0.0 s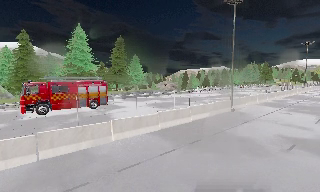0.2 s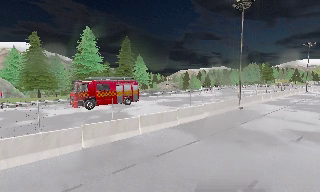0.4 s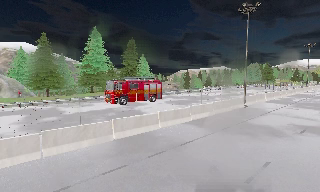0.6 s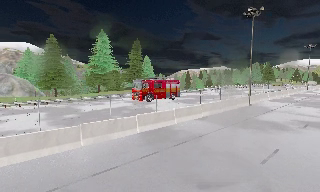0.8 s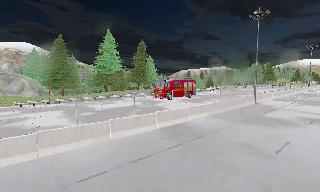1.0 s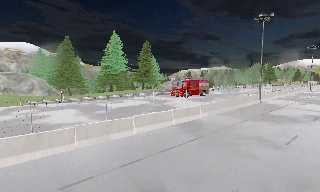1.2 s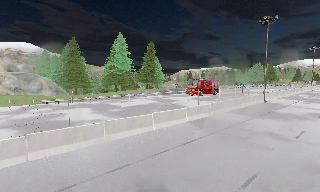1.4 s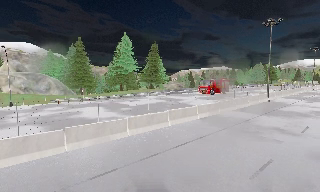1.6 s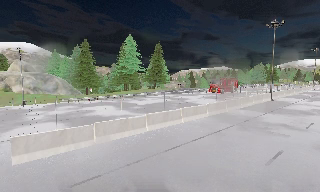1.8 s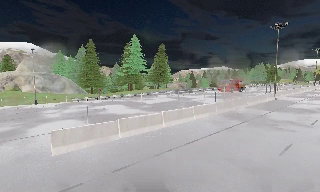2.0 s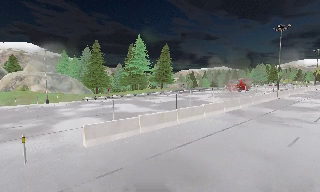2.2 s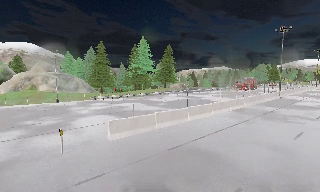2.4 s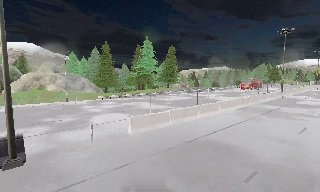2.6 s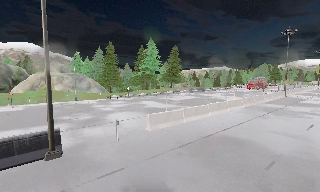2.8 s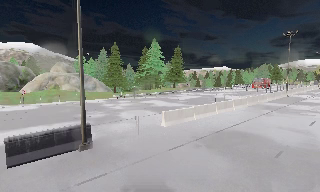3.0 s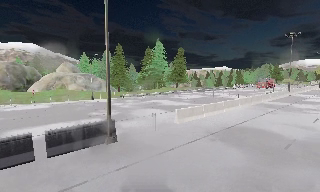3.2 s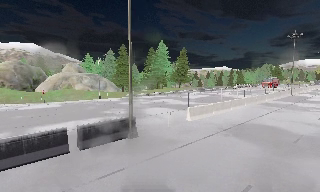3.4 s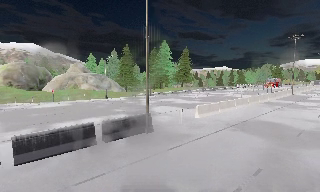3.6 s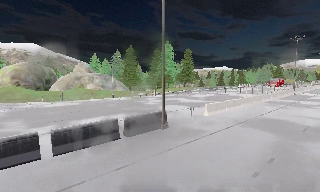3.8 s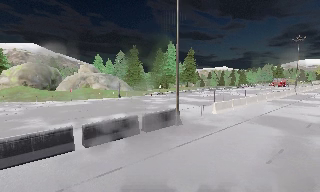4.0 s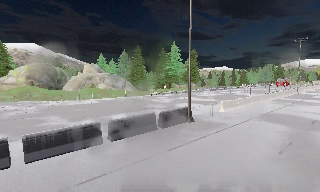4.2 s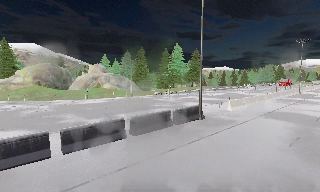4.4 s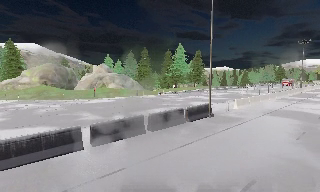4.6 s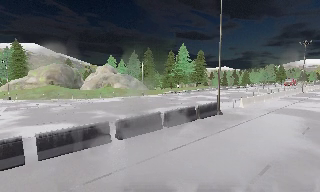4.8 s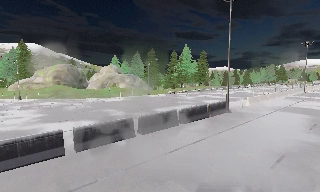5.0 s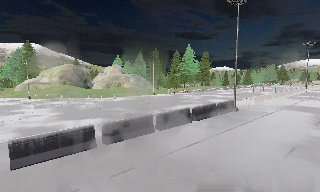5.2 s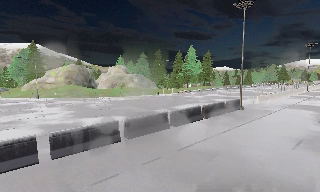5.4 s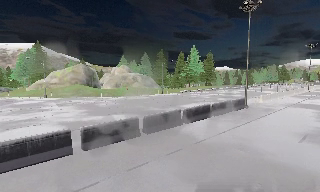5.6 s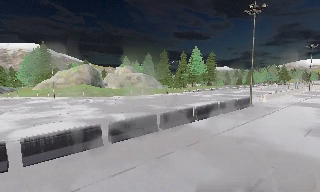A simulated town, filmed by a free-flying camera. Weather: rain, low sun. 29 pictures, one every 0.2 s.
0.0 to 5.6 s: The camera travels to its left and backward, about 40 m, so close, fixed things drift to the right.
The film runs backward here.
